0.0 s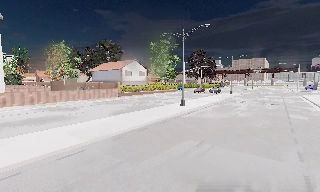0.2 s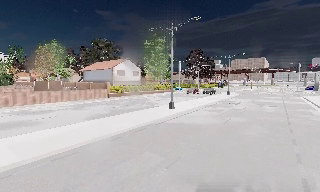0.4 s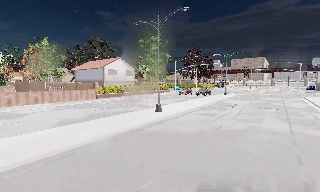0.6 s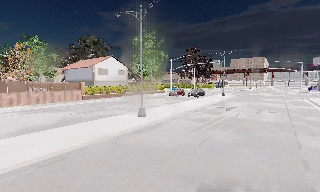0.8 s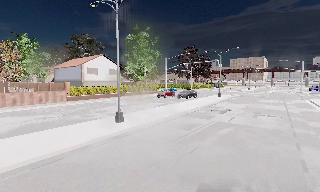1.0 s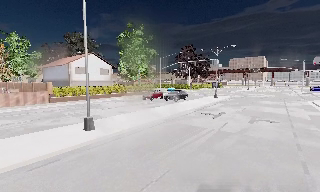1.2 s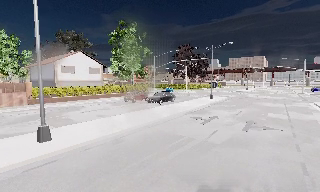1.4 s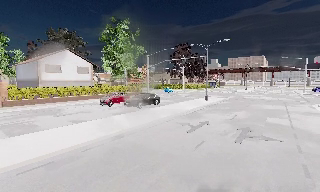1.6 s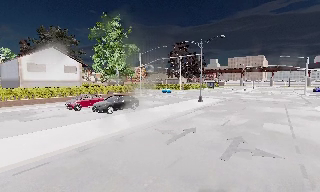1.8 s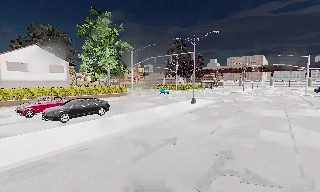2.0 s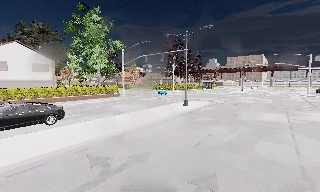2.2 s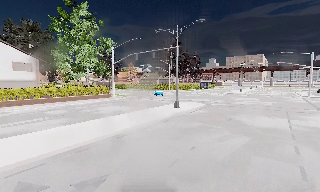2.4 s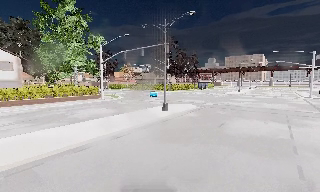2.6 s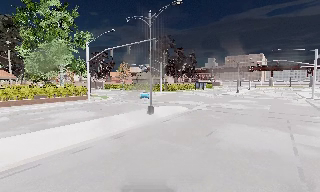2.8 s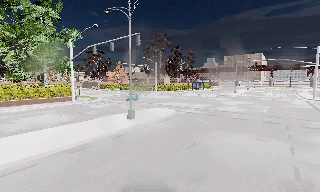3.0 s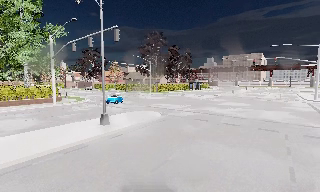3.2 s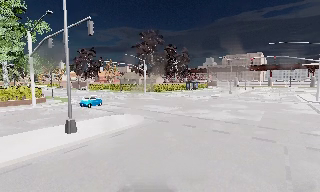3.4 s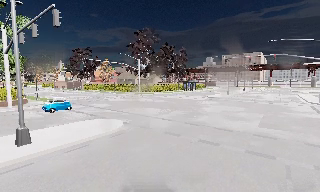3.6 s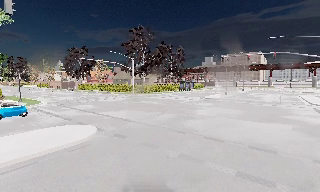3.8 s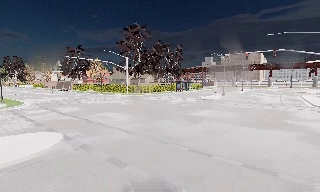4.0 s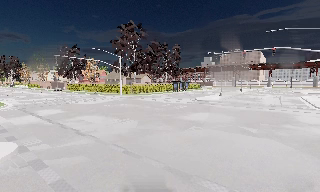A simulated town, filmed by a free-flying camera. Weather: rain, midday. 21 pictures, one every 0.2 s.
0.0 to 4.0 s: The camera travels forward and to its right, about 40 m, so what stands in front looms larger.
The film runs forward here.
